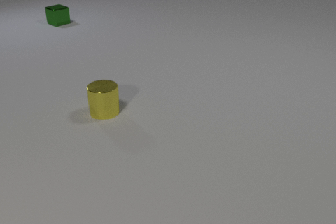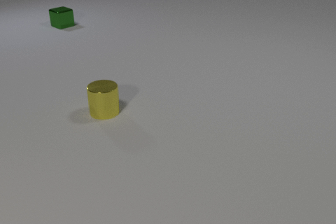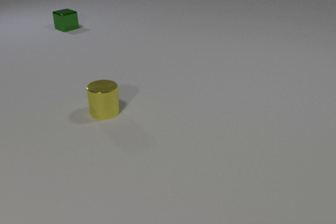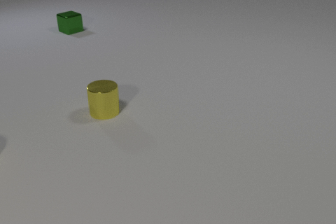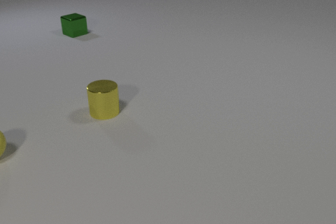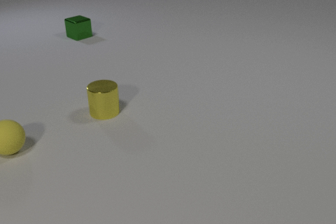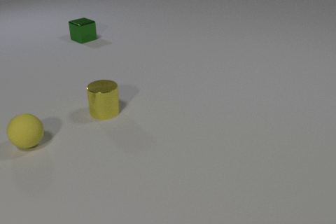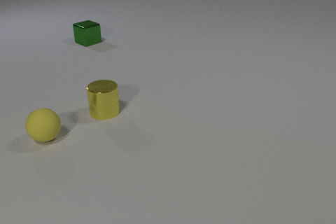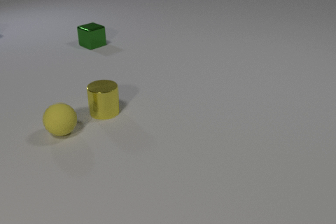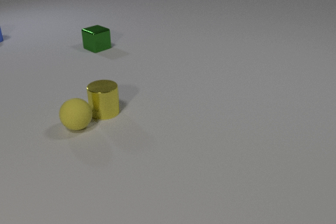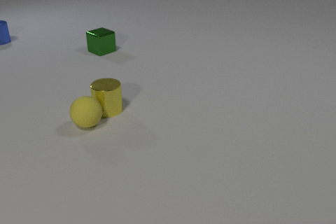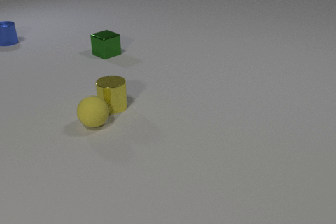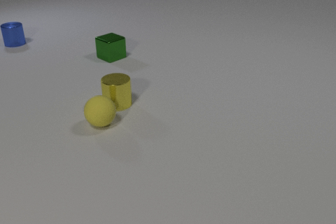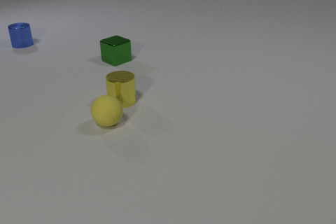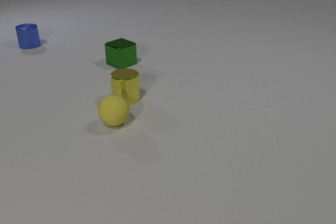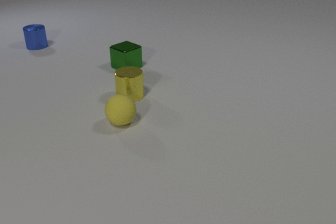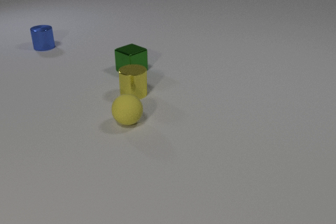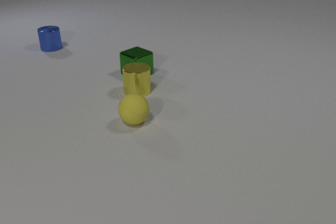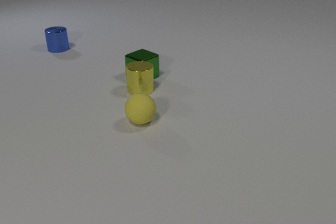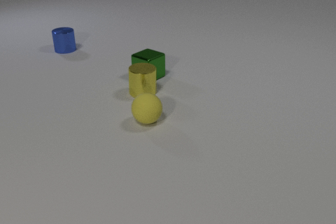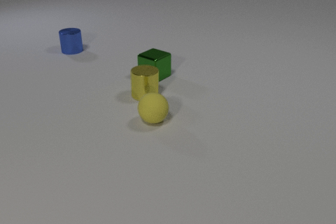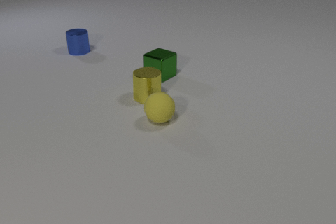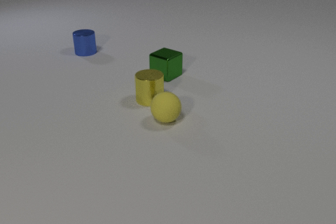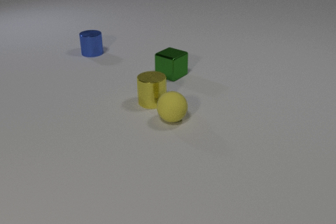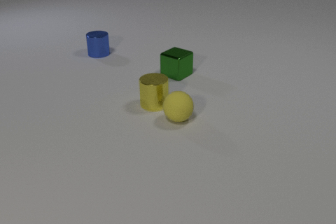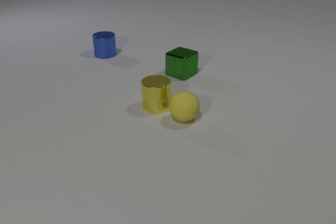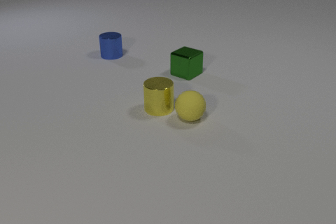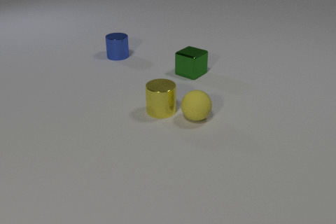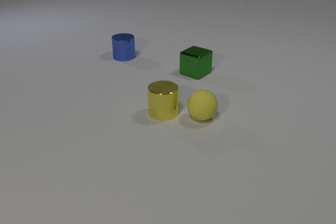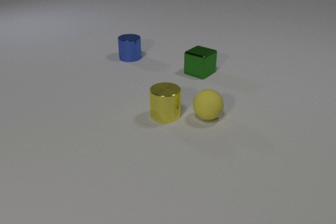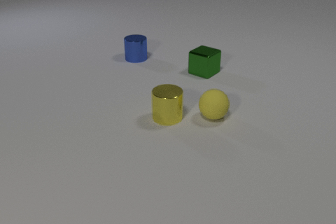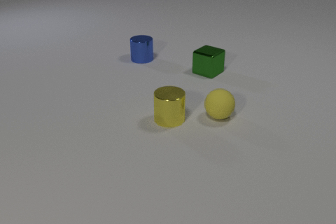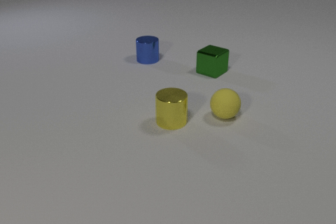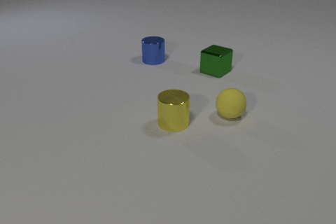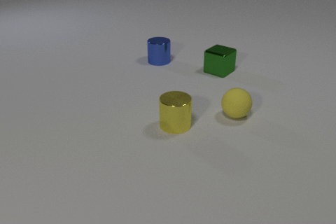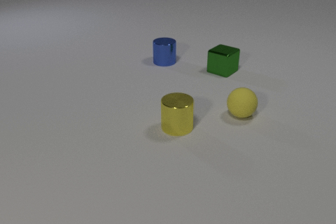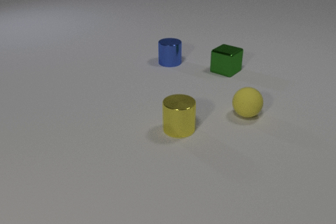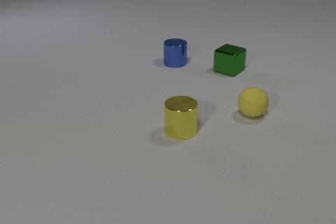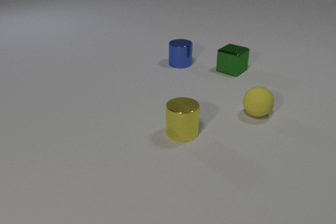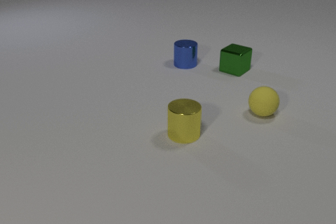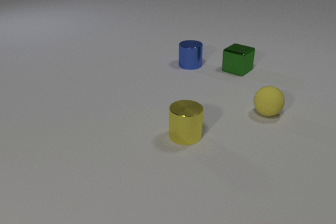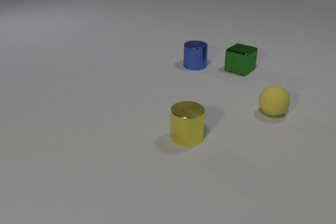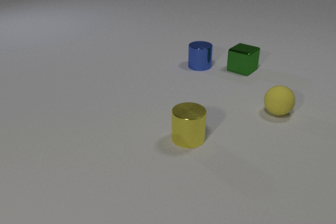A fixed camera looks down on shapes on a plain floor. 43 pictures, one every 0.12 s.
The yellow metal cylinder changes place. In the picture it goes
to the right.
The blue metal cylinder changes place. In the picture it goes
to the right.
0.00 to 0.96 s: The yellow rubber sphere comes in at the left edge, rolls to the right. The green metal cube slides toward the camera and to the right.
0.96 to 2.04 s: The yellow rubber sphere rolls to the right. The yellow metal cylinder slides away from the camera and to the right. The blue metal cylinder comes in at the left edge, slides to the right and toward the camera. The green metal cube slides toward the camera and to the right. The yellow rubber sphere and the yellow metal cylinder collide.
2.04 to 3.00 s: The yellow rubber sphere rolls to the right. The yellow metal cylinder slides toward the camera and to the right. The blue metal cylinder slides to the right and toward the camera. The green metal cube slides to the right. The yellow metal cylinder and the green metal cube collide.
3.00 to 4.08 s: The yellow rubber sphere rolls to the right. The yellow metal cylinder slides toward the camera and to the right. The blue metal cylinder slides to the right and toward the camera. The green metal cube slides to the right.
4.08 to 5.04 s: The yellow rubber sphere rolls to the right. The yellow metal cylinder slides toward the camera and to the right. The blue metal cylinder slides to the right. The green metal cube slides to the right.
Are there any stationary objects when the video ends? no.
How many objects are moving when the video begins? 1.
What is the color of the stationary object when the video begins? yellow.
